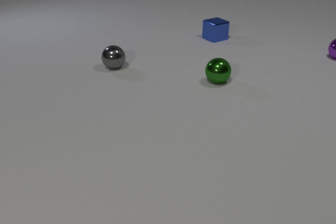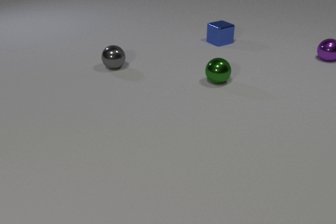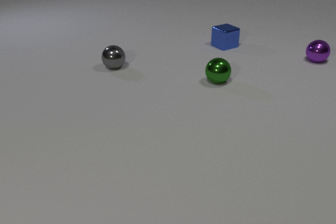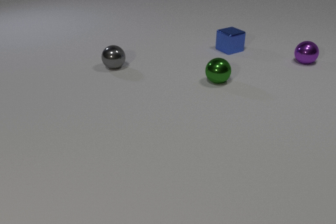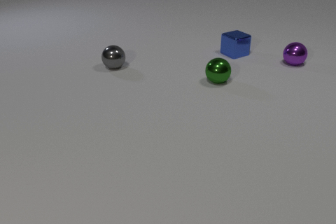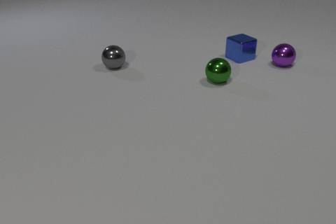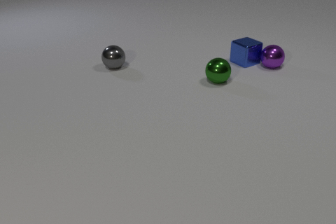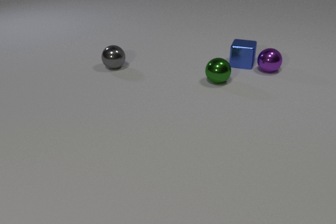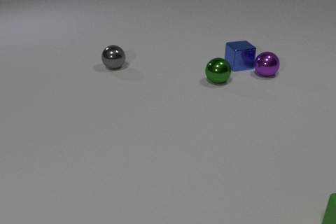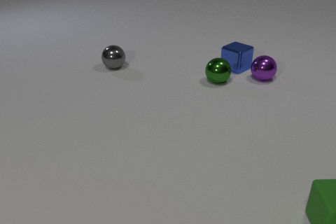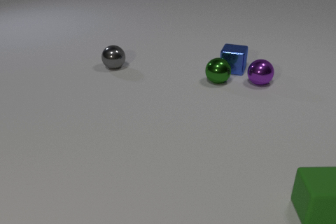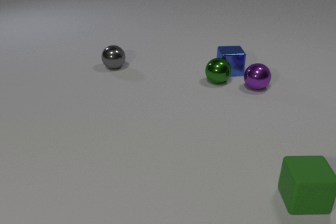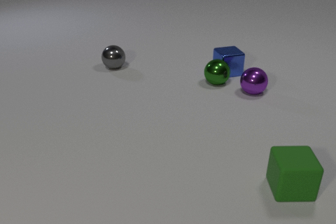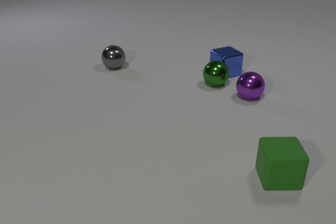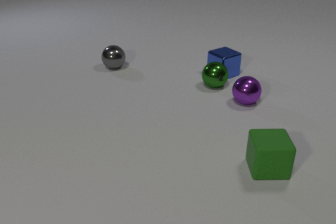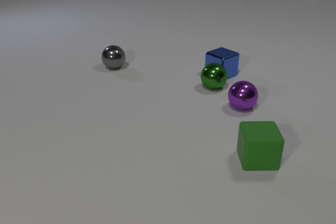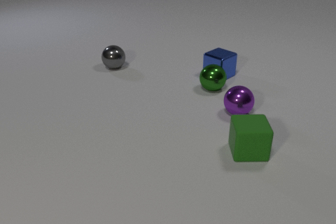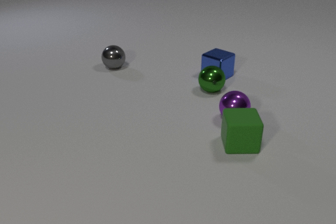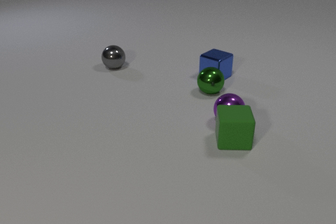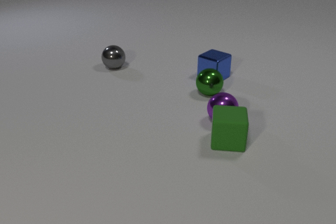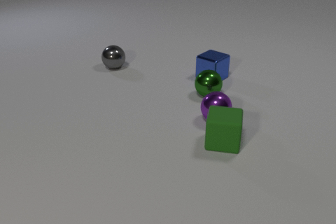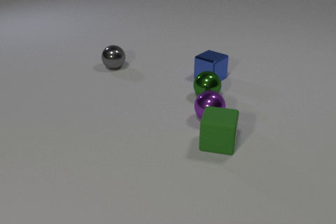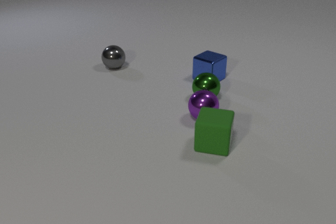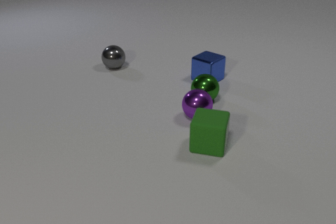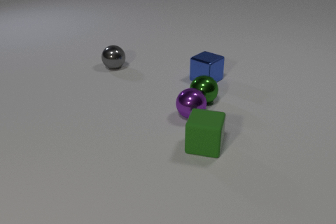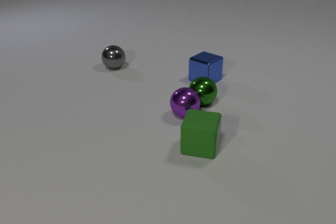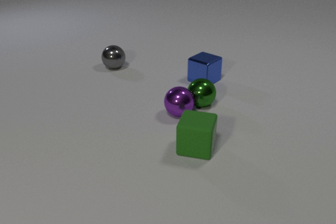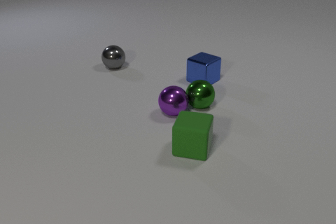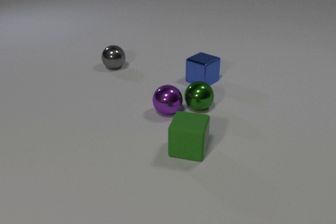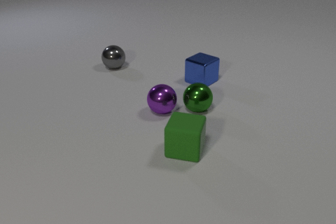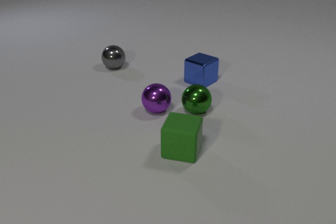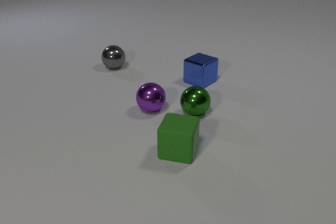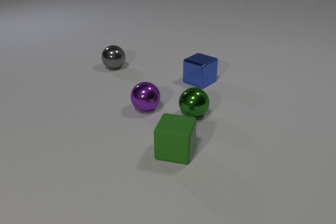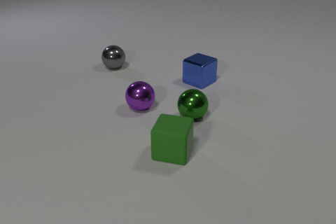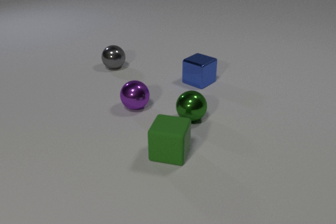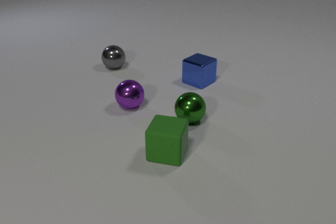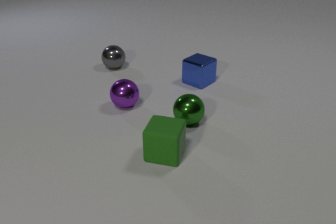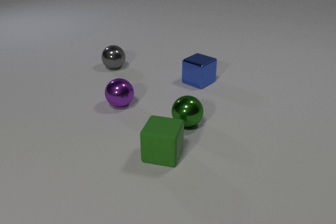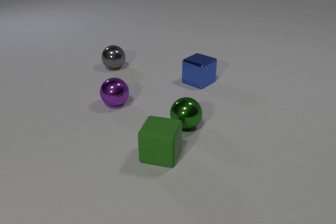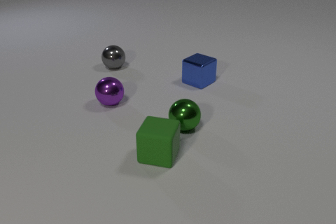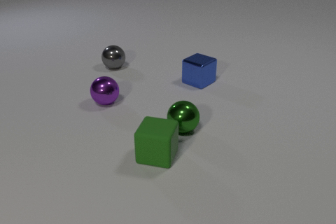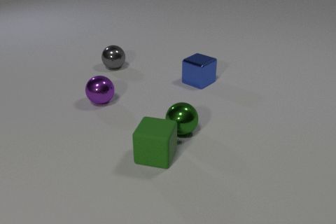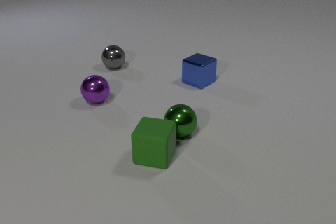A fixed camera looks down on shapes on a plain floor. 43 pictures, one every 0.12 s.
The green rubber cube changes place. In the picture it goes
to the left.
The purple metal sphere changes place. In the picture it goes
to the left.
0.00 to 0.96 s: The blue metal cube slides toward the camera. The purple metal sphere rolls toward the camera and to the left. The green rubber cube comes in at the right edge. The blue metal cube and the purple metal sphere collide.
0.96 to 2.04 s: The blue metal cube slides toward the camera and to the left. The purple metal sphere rolls toward the camera. The green metal sphere rolls toward the camera. The green rubber cube slides away from the camera and to the left. The blue metal cube and the green metal sphere collide.
2.04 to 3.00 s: The blue metal cube slides to the left and toward the camera. The purple metal sphere rolls to the left. The green metal sphere rolls toward the camera. The green rubber cube slides to the left. The purple metal sphere and the green rubber cube collide.
3.00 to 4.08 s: The blue metal cube slides to the left and toward the camera. The purple metal sphere rolls to the left. The green metal sphere rolls toward the camera. The green rubber cube slides to the left. The purple metal sphere and the green metal sphere collide.
4.08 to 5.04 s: The purple metal sphere rolls to the left and away from the camera. The green metal sphere rolls toward the camera. The green rubber cube slides to the left.
Are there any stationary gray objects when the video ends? yes.
Are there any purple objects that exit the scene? no.
How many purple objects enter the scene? 0.
